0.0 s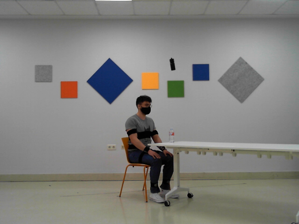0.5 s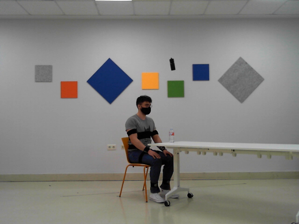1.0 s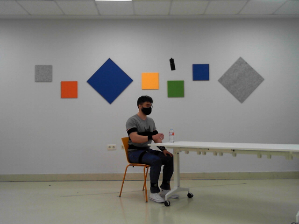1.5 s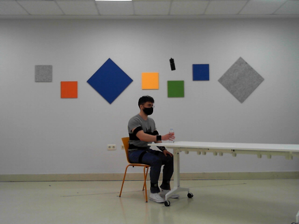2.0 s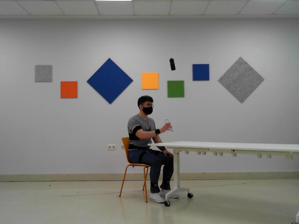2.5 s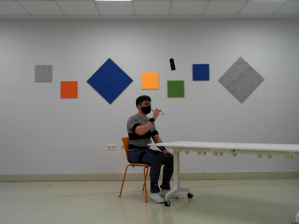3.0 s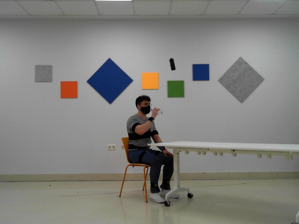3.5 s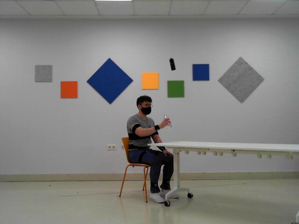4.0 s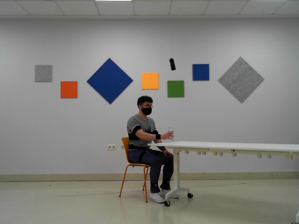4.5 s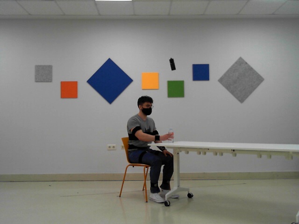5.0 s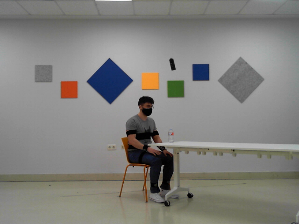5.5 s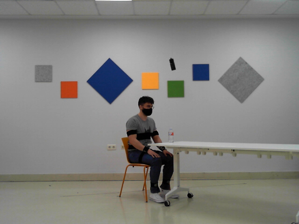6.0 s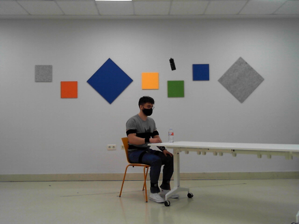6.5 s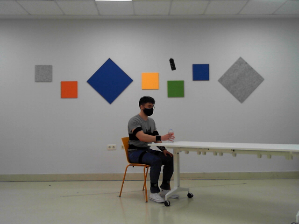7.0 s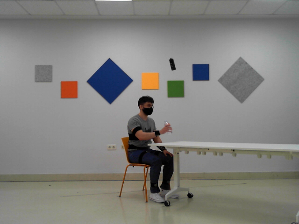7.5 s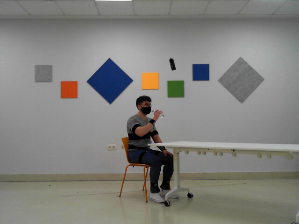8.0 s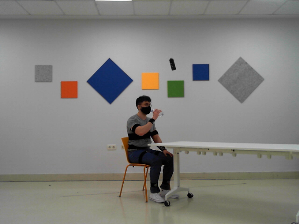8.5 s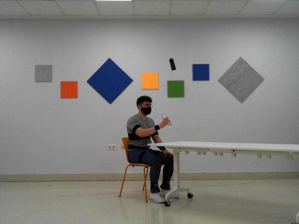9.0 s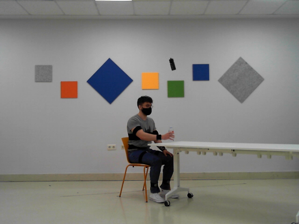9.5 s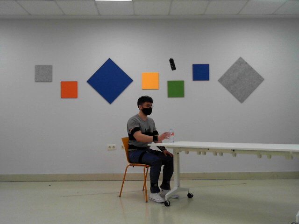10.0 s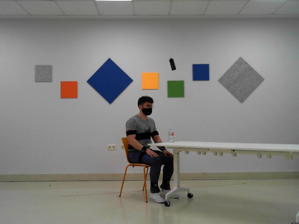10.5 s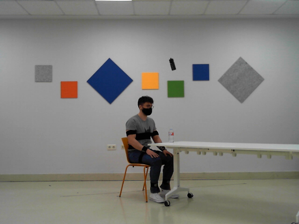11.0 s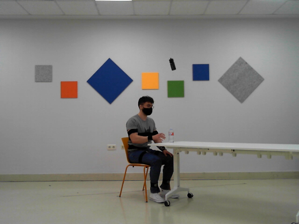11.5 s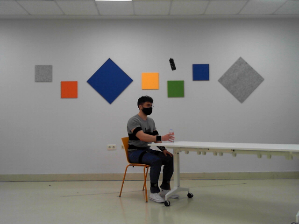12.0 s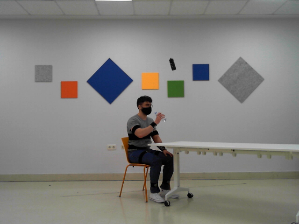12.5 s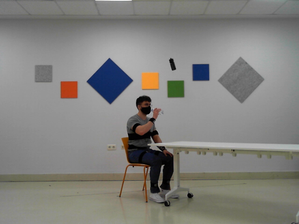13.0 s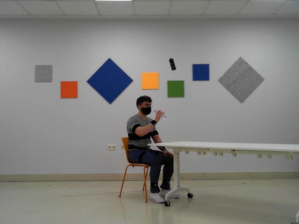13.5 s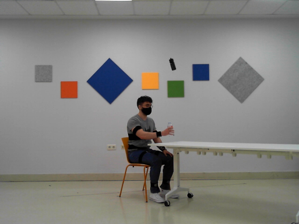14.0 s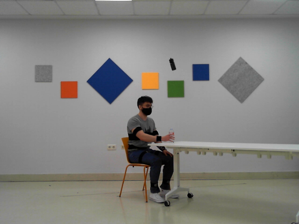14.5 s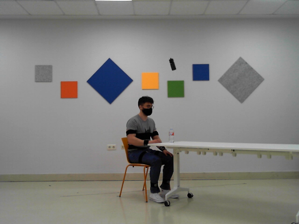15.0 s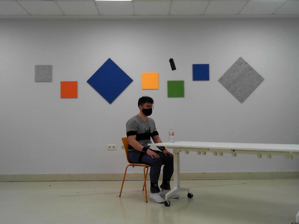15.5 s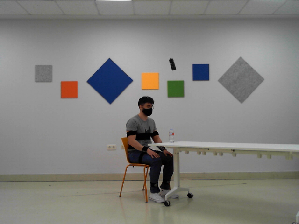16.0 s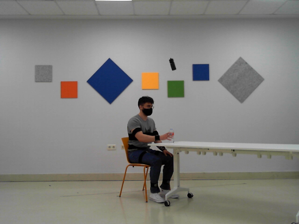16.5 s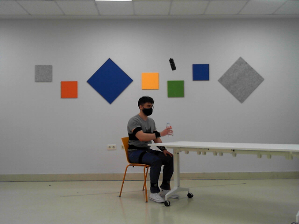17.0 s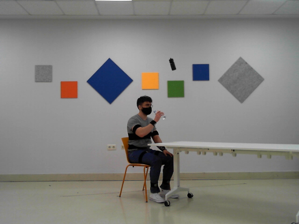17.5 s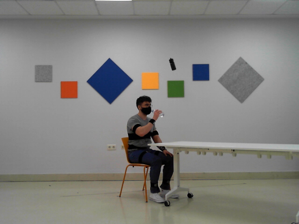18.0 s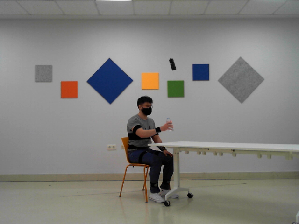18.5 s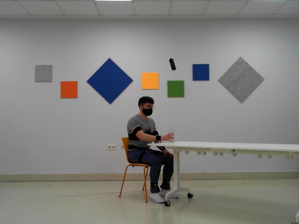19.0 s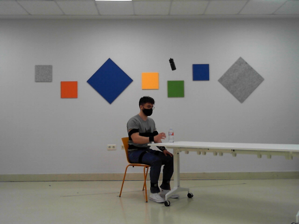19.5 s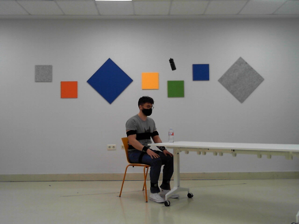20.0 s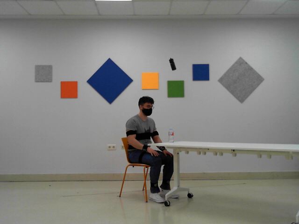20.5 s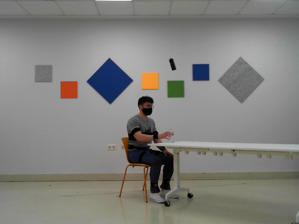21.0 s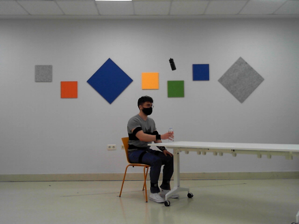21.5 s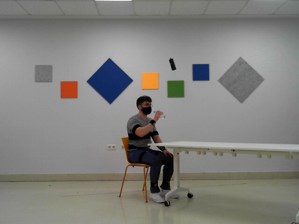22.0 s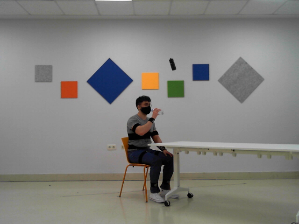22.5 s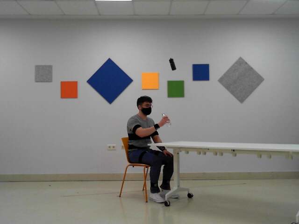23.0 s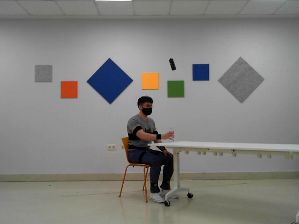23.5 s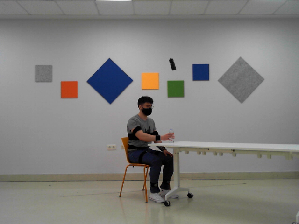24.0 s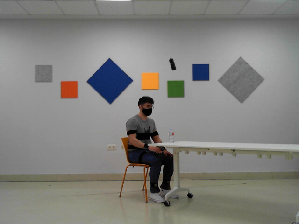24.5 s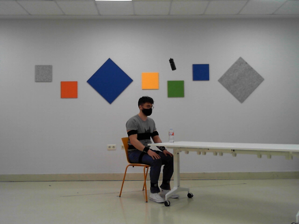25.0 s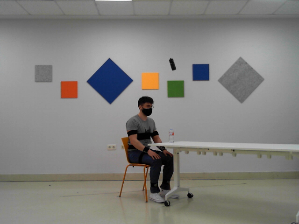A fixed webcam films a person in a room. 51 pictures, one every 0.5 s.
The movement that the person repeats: Drink from a bottle, right hand.
